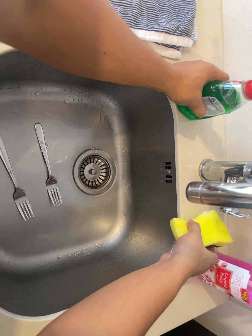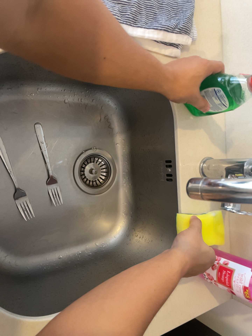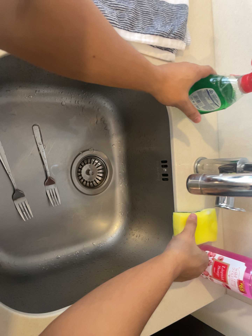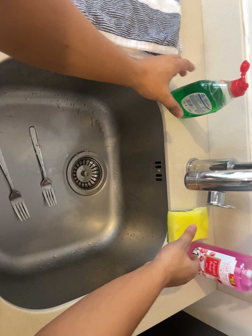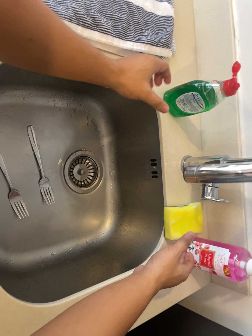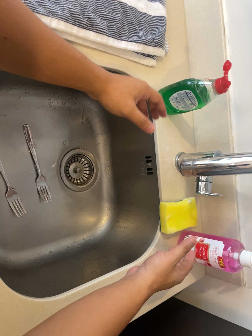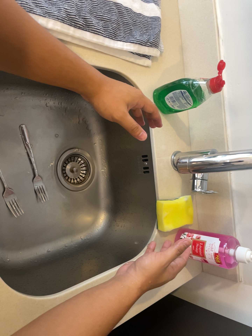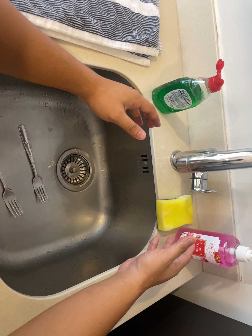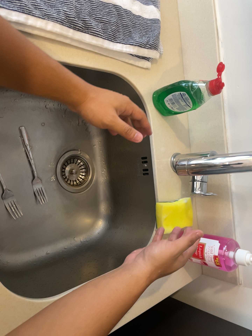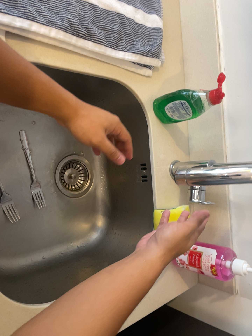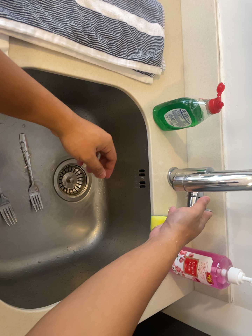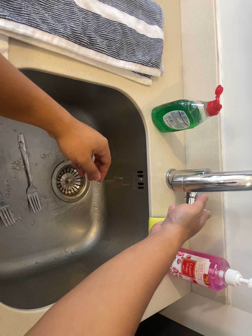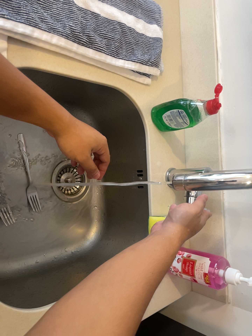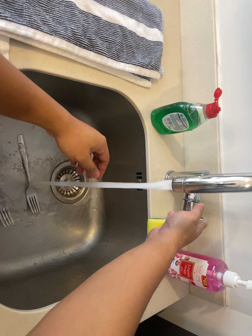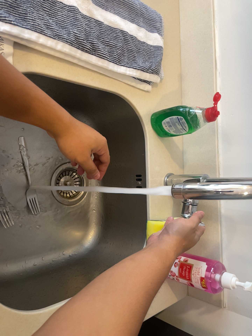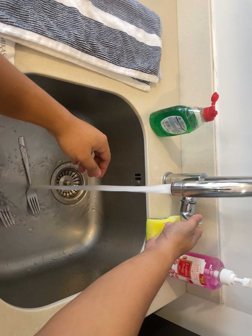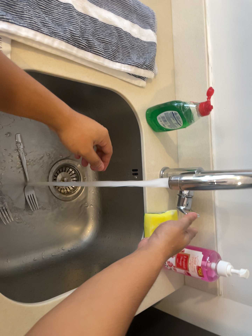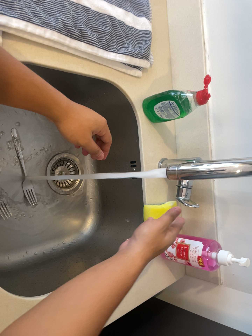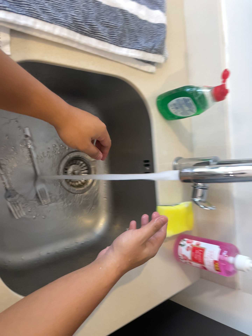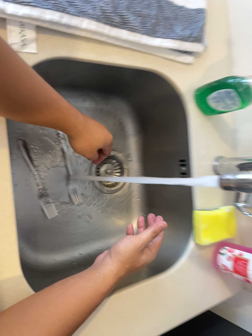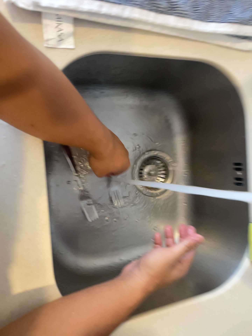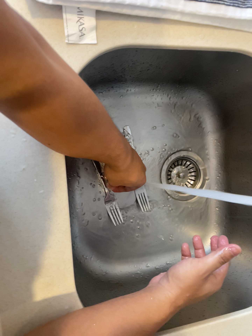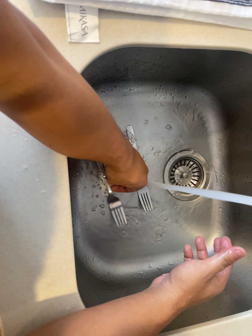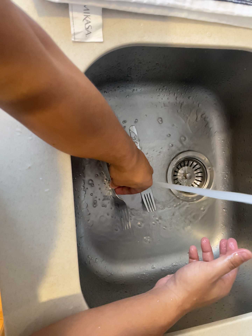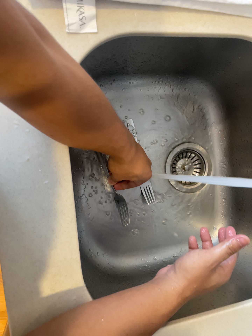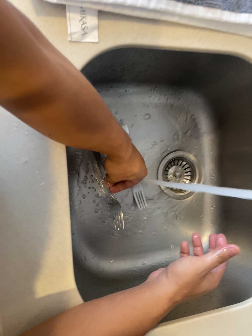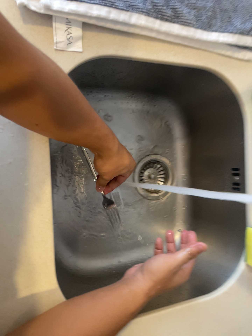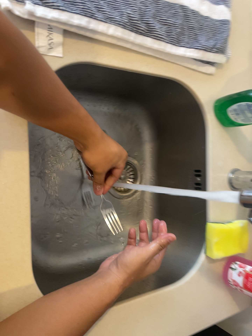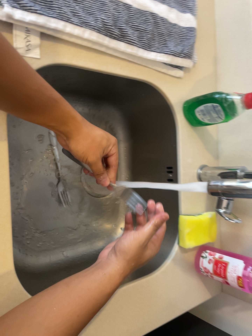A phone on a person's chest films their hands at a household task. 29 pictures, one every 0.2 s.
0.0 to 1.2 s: The camera travels backward and to its left, about 9 cm, so what stands in front gets smaller.
1.2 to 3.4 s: The camera shifts only a little, or ends up much as it began.
3.4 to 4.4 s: The camera swings to its left by about 30 degrees, and the scene slides to the right. It travels forward, about 14 cm.
4.4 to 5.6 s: The camera swings to its right by about 20 degrees, and the scene slides to the left. It travels backward, about 10 cm, so what stands in front gets smaller.
The film runs backward here.
